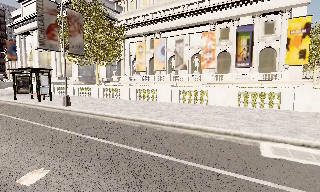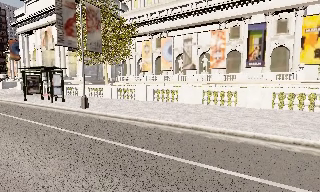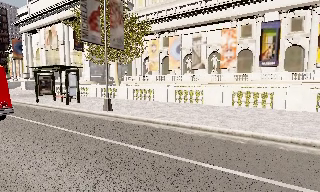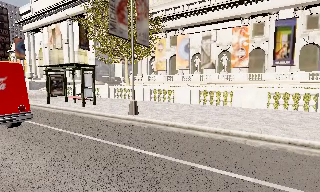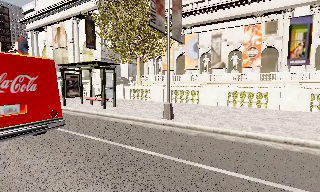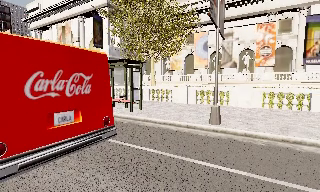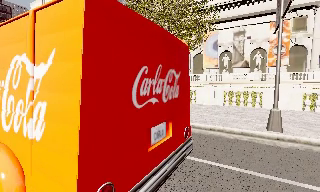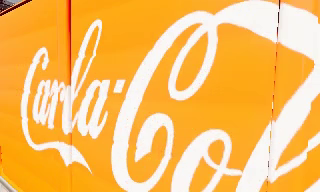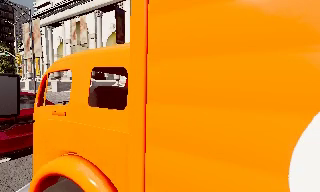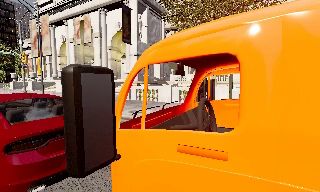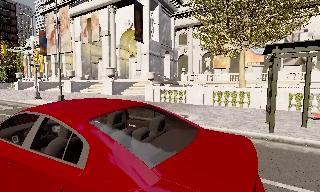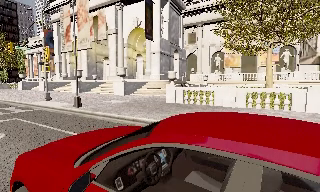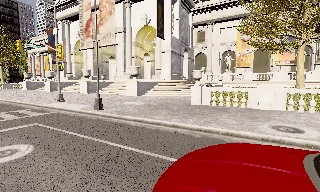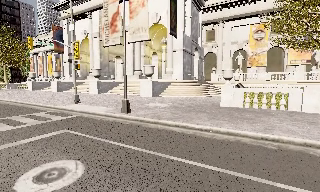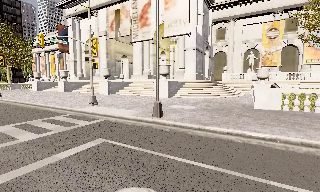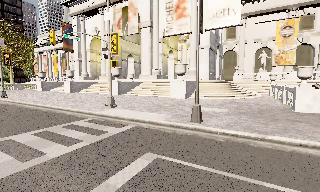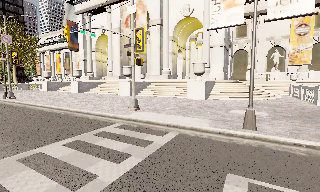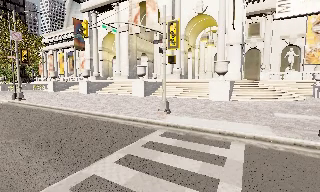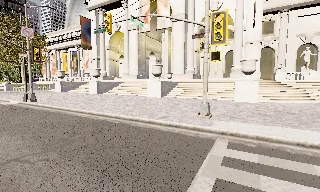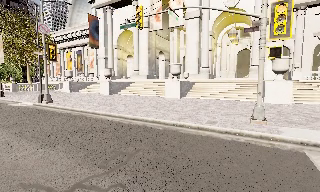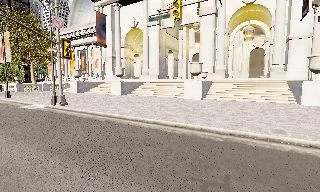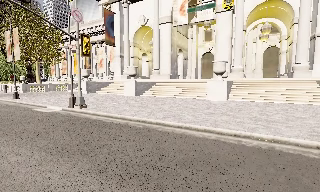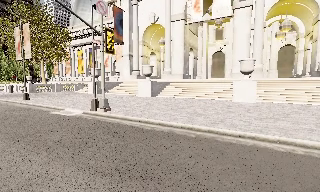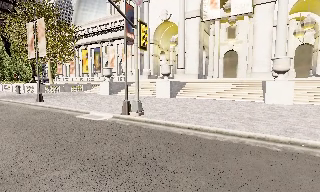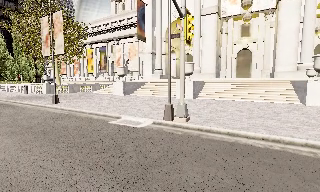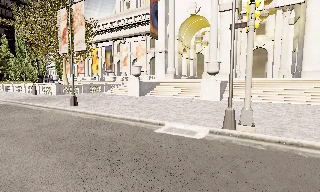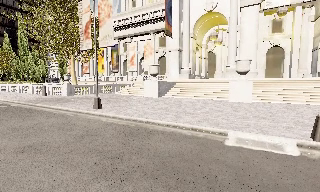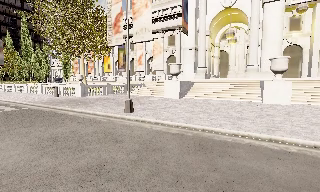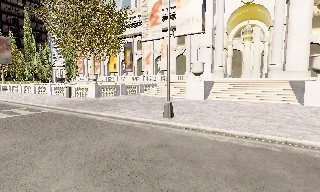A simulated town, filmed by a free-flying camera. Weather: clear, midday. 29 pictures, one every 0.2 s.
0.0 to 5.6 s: The camera travels to its left and forward, about 60 m, so close, fixed things drift to the right.
The film runs forward here.
